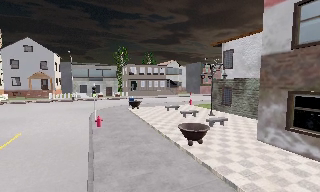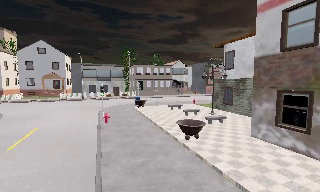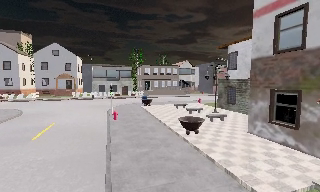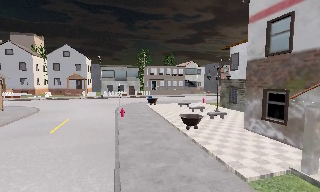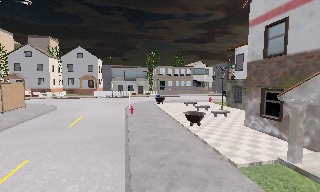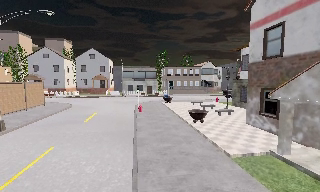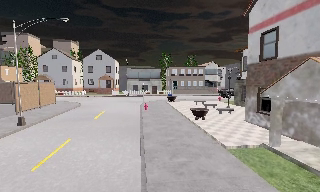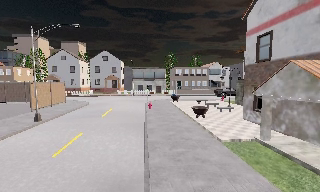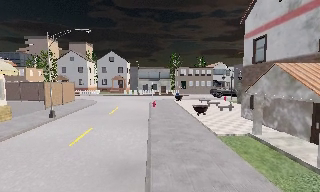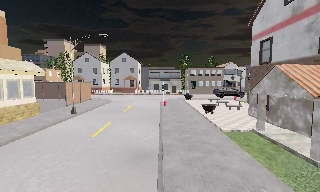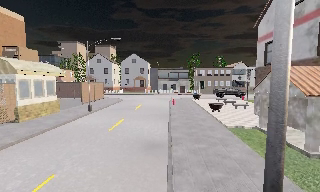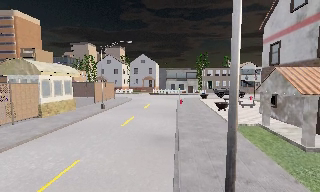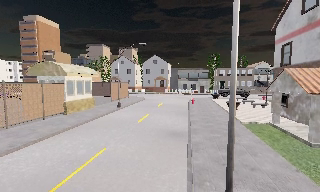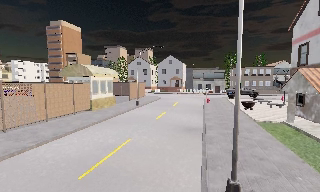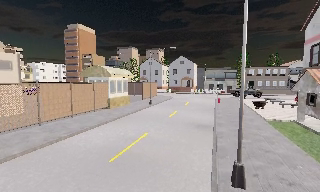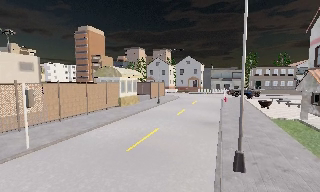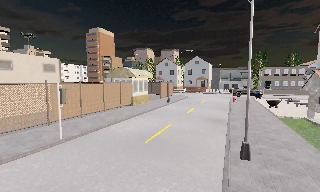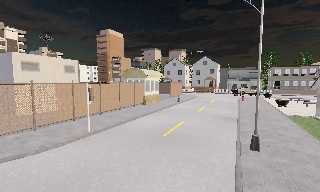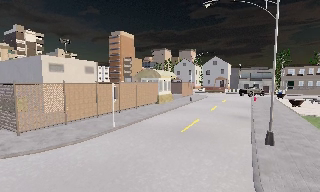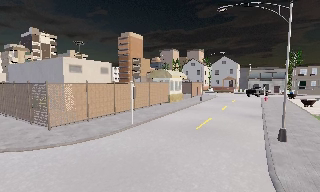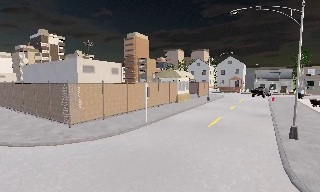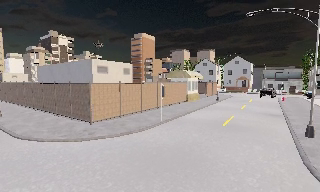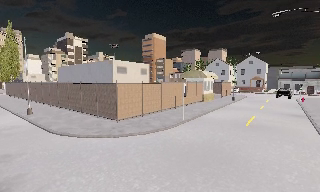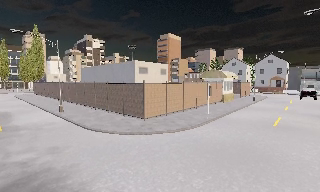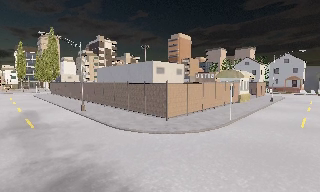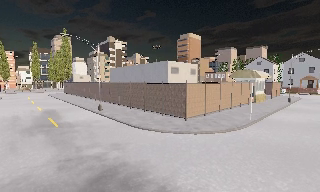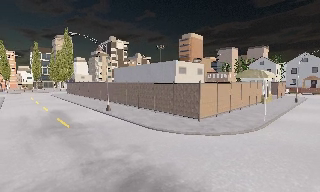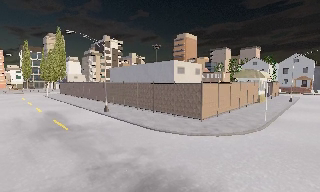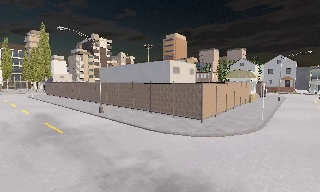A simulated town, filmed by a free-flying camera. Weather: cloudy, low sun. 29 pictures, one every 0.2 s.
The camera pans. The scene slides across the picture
to the right.
The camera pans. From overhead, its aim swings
counterclockwise.
0.0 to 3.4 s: The scene slides to the right, as the camera pans about 50 degrees to its left. It travels backward, about 17 m.
3.4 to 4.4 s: The camera swings to its left by about 10 degrees, and the scene slides to the right. It travels to its left and backward, about 5 m, so close, fixed things drift to the right.
4.4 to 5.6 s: The camera travels to its left, about 6 m, so close, fixed things drift to the right.
The film runs backward here.
